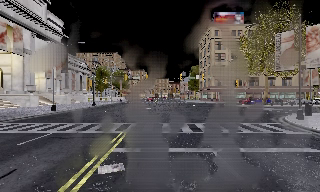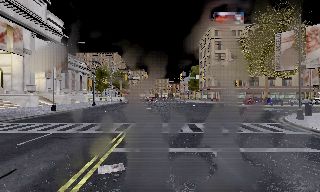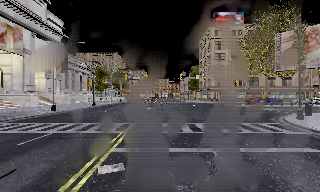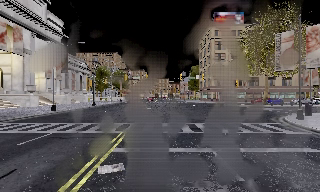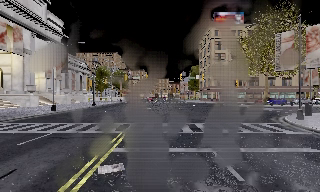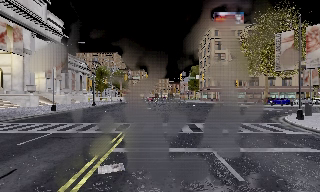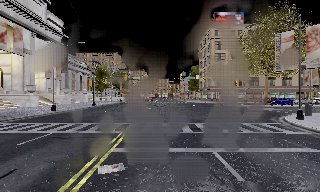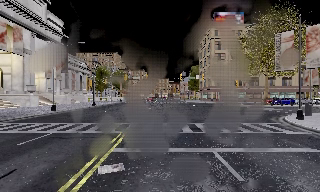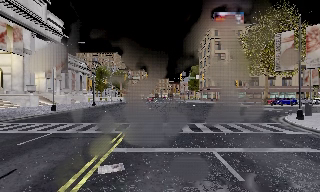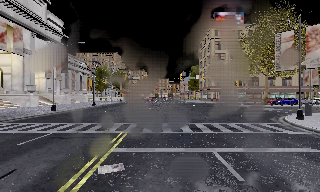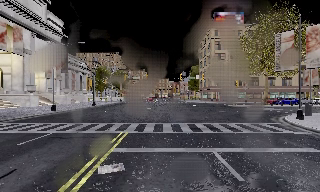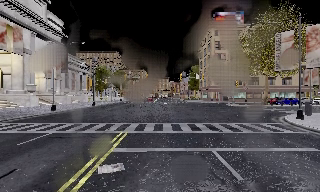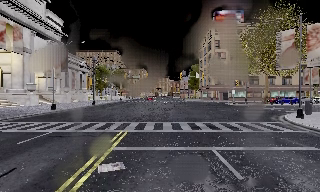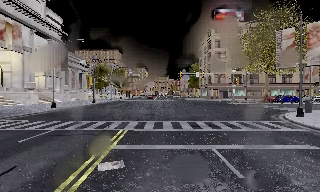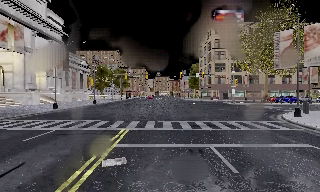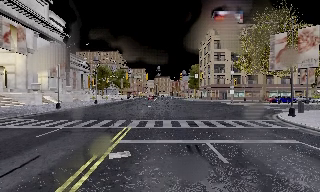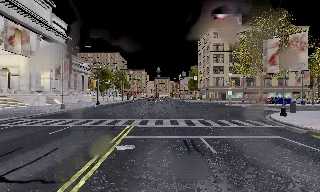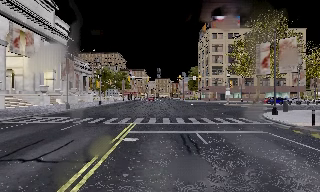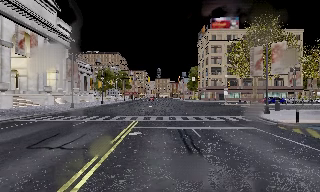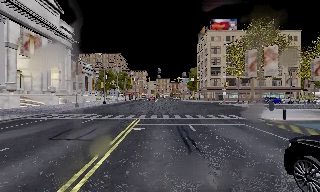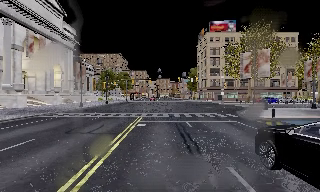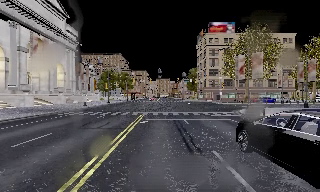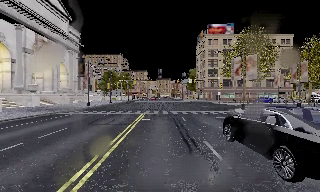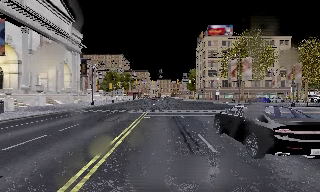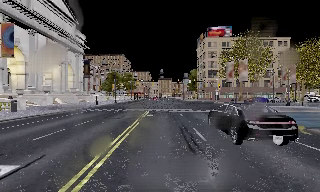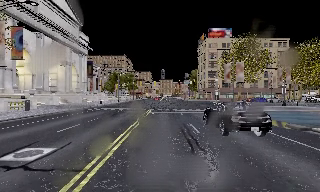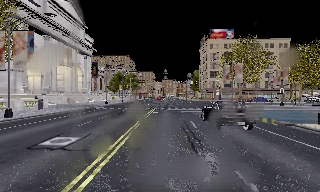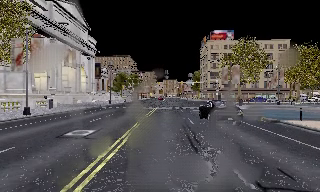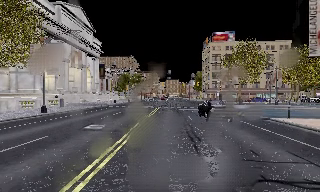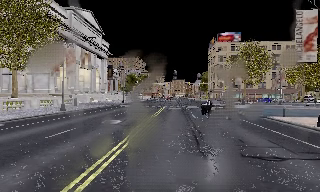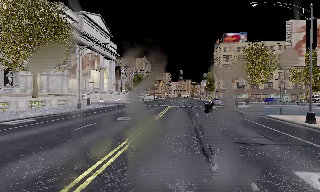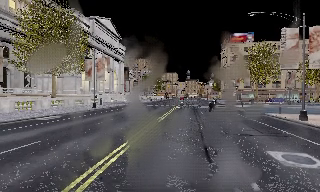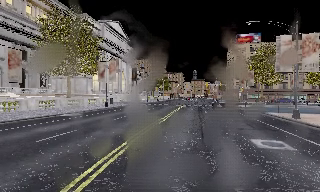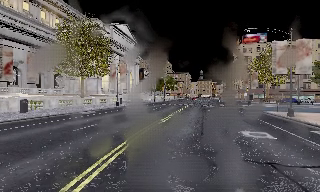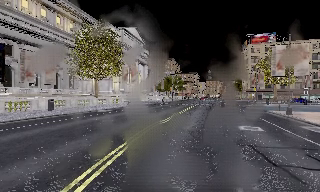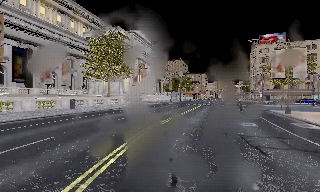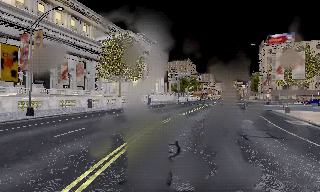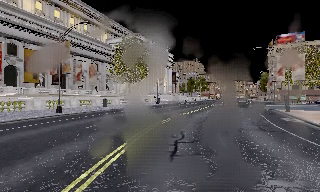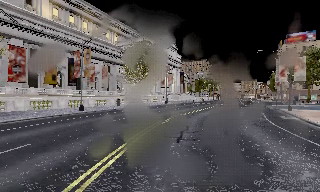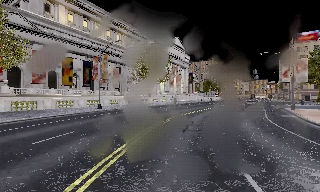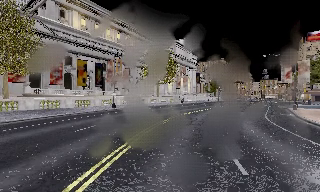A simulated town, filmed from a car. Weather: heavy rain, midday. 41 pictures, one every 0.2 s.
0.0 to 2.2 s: The camera keeps its place and its aim.
2.2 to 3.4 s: The camera travels backward, about 2.5 m, so what stands in front gets smaller. It gains speed.
3.4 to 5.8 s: The camera travels backward, about 15 m, so what stands in front gets smaller.
5.8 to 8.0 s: The camera pans to its left, which is counterclockwise from overhead, by about 30 degrees. It travels backward, about 19 m, so what stands in front gets smaller.
The film runs backward here.
